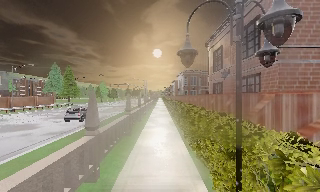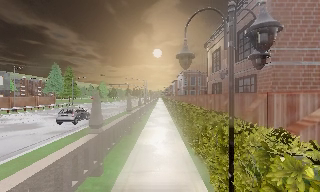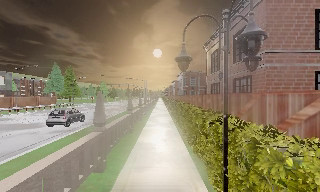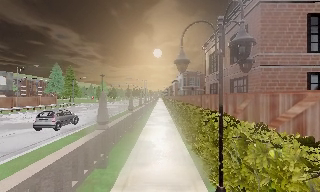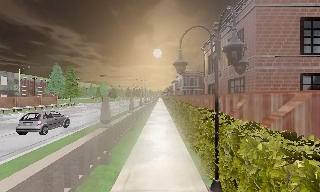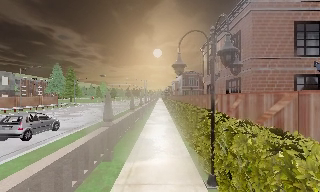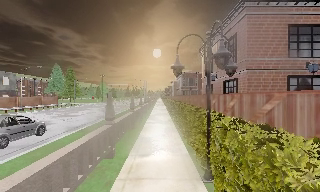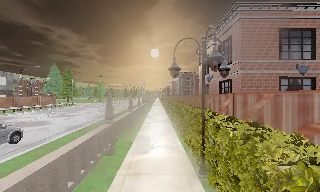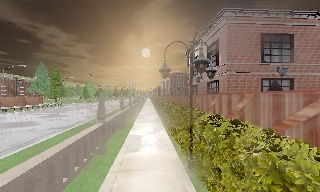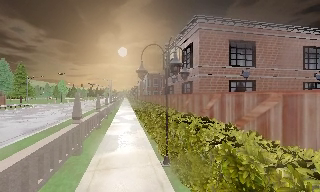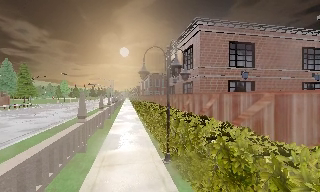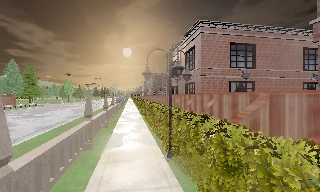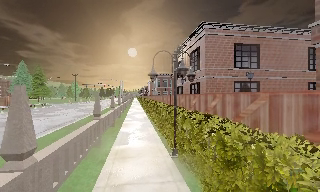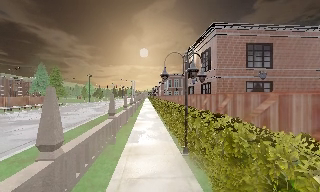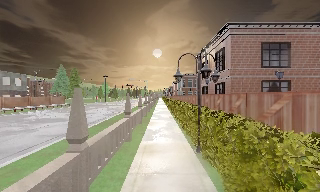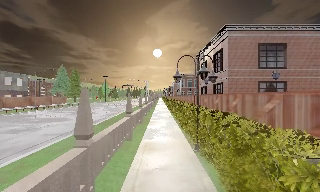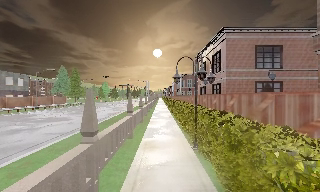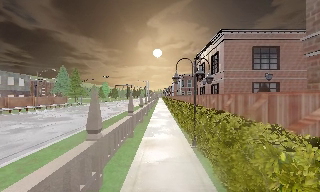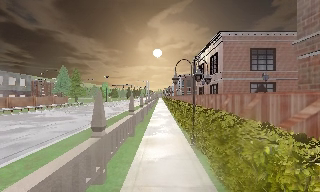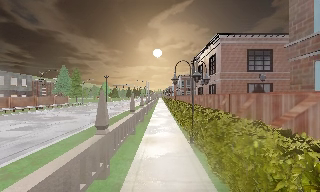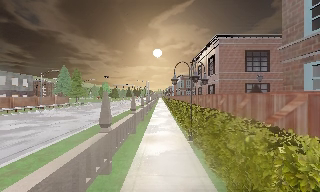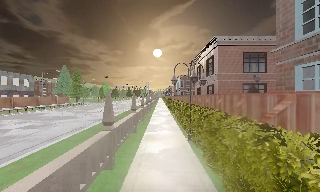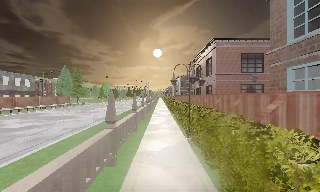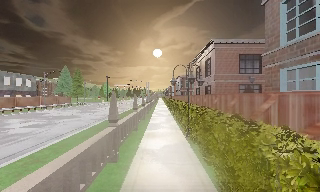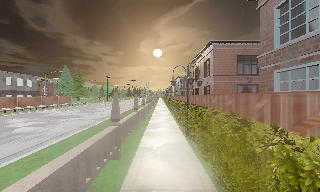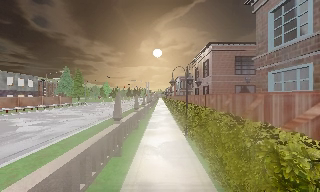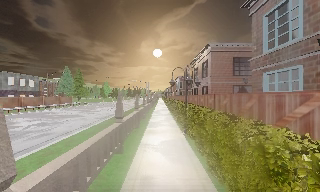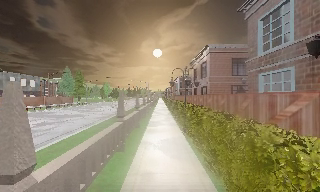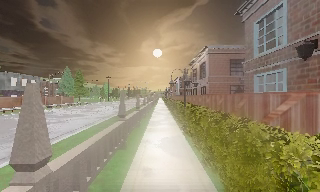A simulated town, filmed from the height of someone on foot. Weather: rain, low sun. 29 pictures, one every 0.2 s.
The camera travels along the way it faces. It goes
backward.
0.0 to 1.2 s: The camera travels backward, about 2 m, so what stands in front gets smaller.
1.2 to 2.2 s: The scene slides to the left, as the camera pans about 10 degrees to its right. It travels backward, about 1.5 m, so what stands in front gets smaller.
2.2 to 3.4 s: The camera swings to its left by about 10 degrees, and the scene slides to the right. It travels backward, about 2 m, so what stands in front gets smaller.
3.4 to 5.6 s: The camera travels backward, about 3.5 m, so what stands in front gets smaller.
The film runs backward here.
